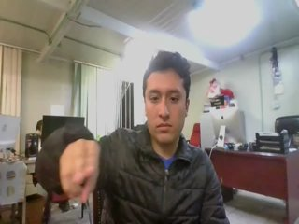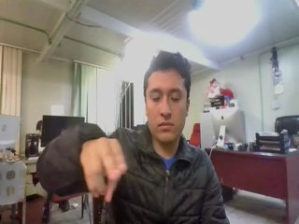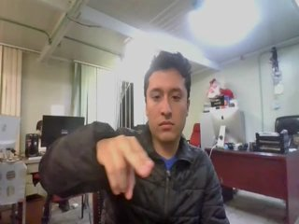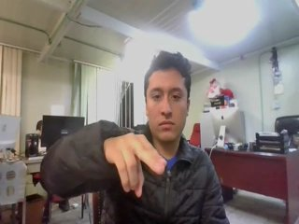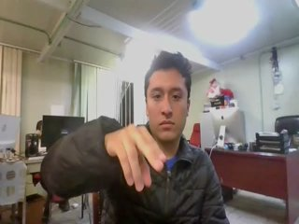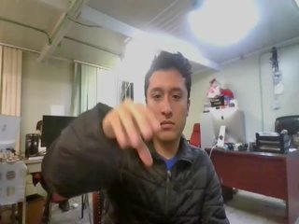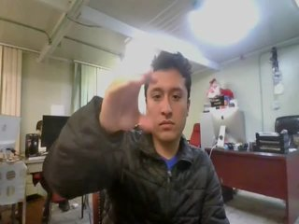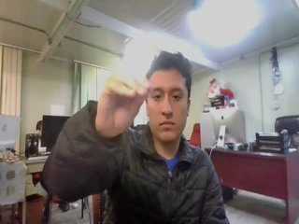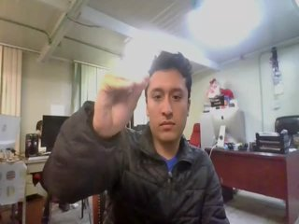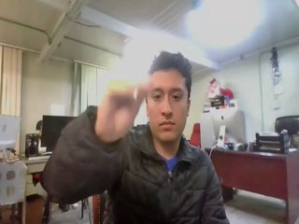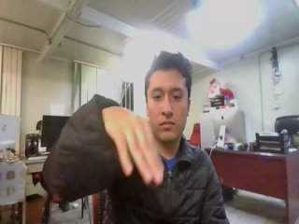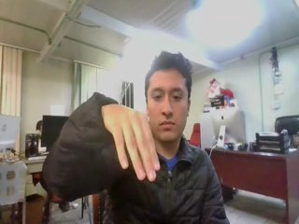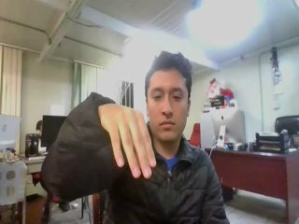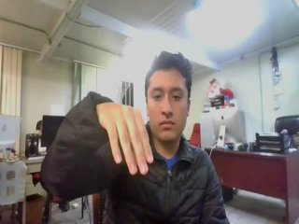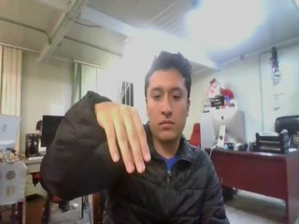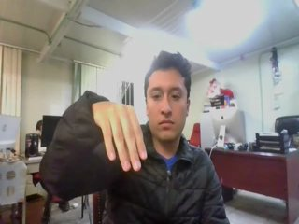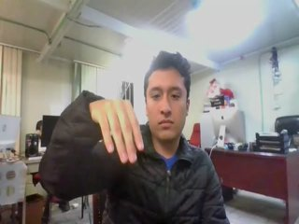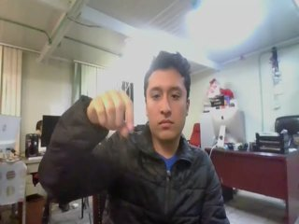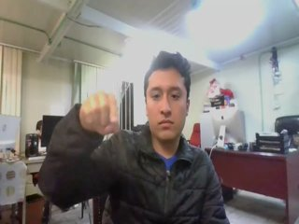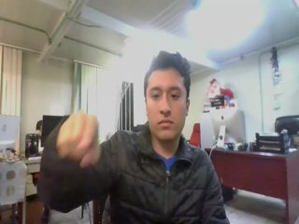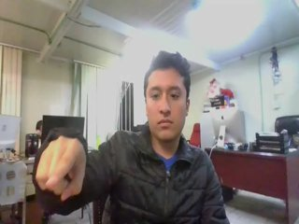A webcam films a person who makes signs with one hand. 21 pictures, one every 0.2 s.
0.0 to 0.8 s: Pointing with two fingers.
0.9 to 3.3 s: On the screen the hand sweeps downward. The name of the sign: Throw down.
3.4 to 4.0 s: Pointing with one finger.
